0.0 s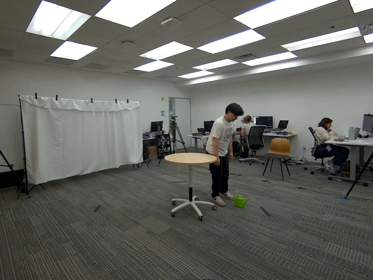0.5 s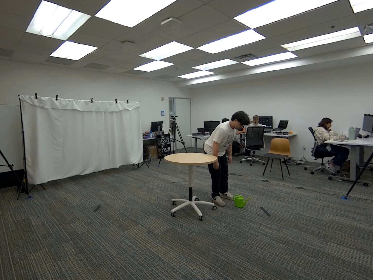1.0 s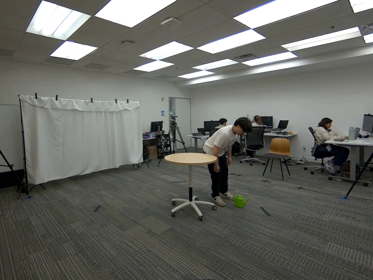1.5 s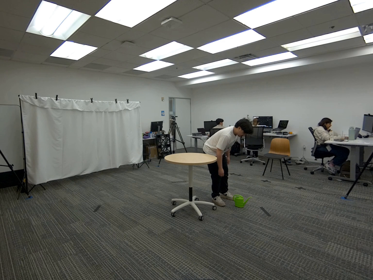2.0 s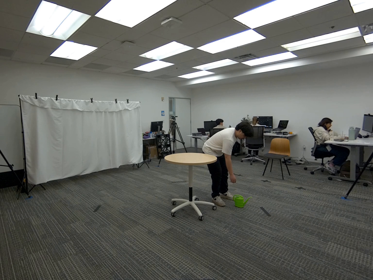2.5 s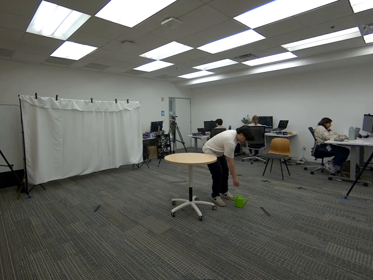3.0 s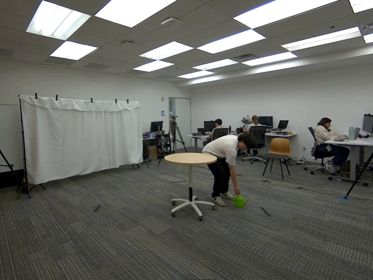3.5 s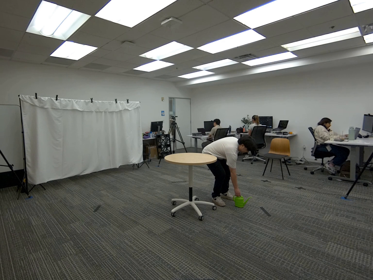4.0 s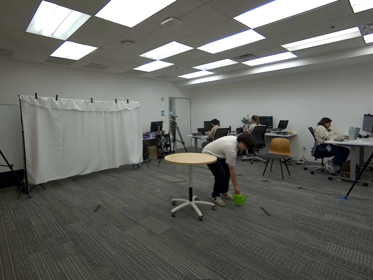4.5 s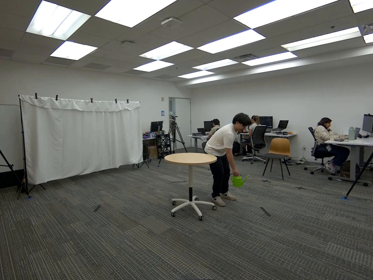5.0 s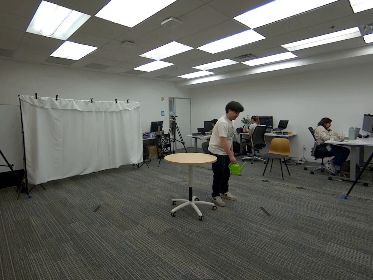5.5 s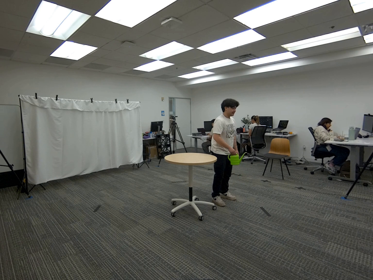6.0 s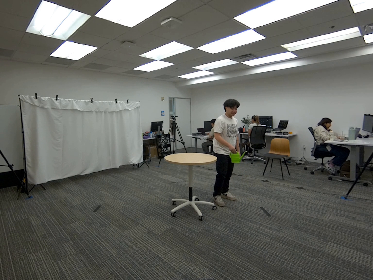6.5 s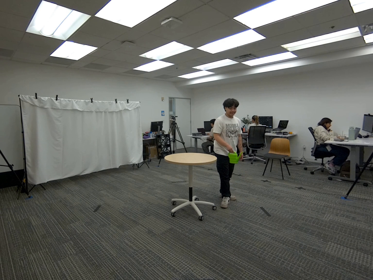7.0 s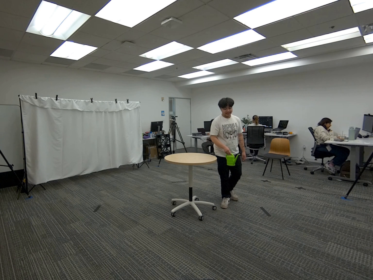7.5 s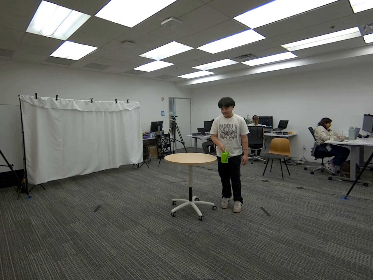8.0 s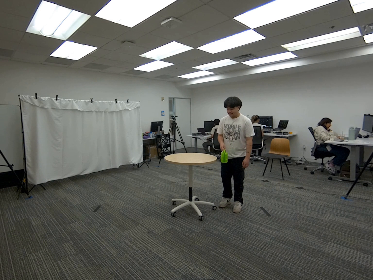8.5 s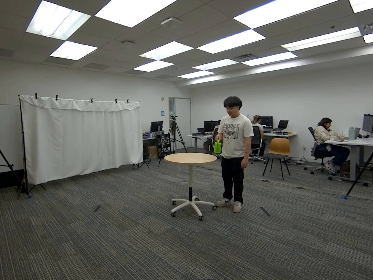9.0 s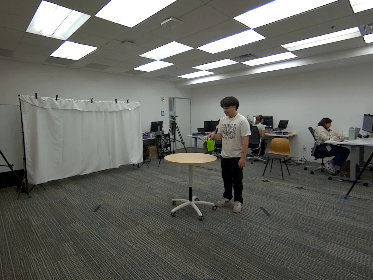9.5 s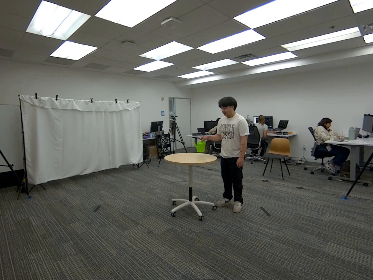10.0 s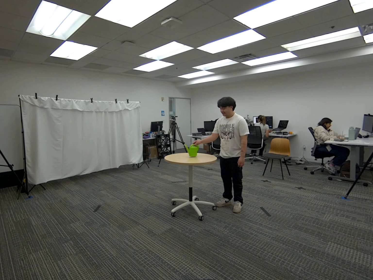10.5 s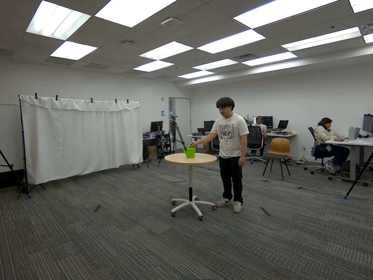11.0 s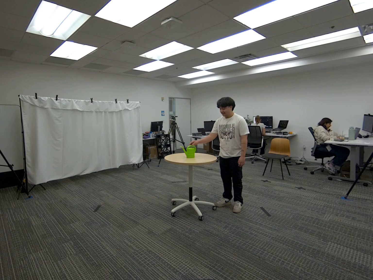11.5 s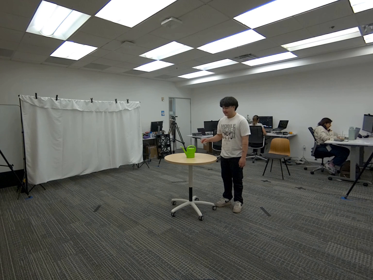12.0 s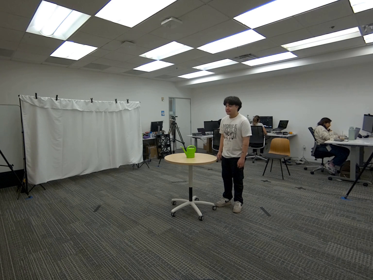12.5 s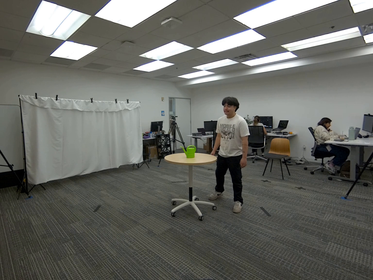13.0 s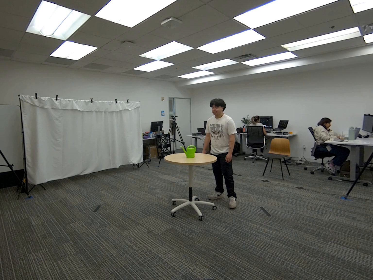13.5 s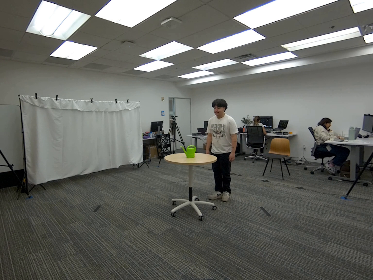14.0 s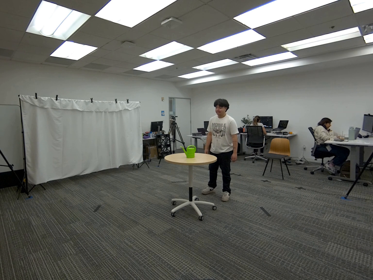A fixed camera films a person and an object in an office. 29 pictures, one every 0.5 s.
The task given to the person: Walk over to the watering can on the ground, pick it up with the right hand, and place it on the round table.
